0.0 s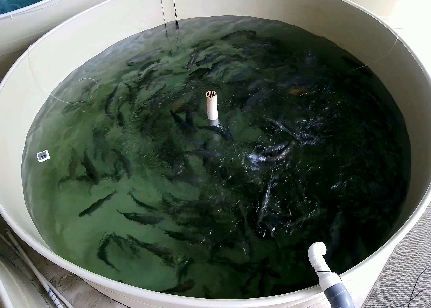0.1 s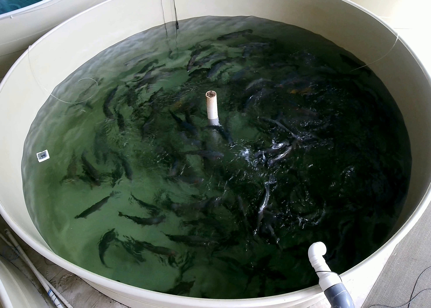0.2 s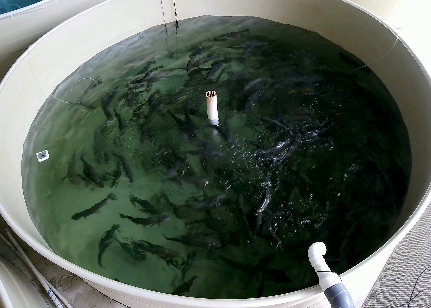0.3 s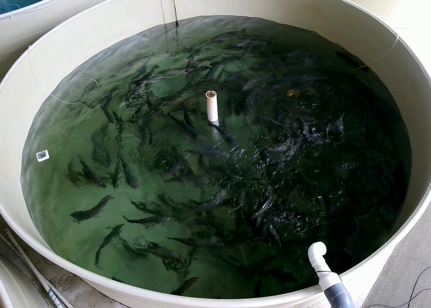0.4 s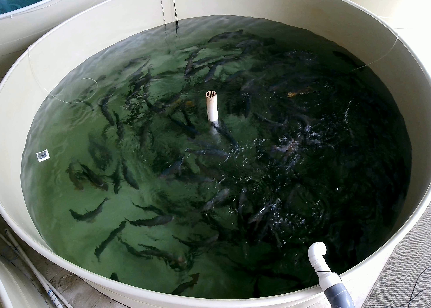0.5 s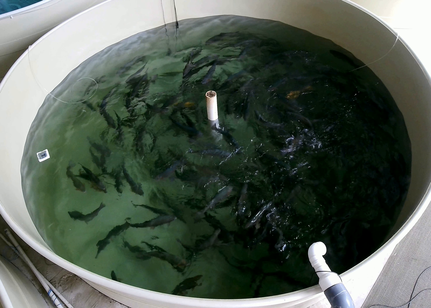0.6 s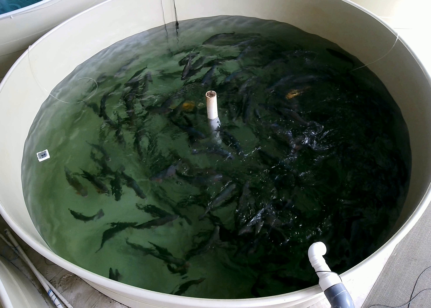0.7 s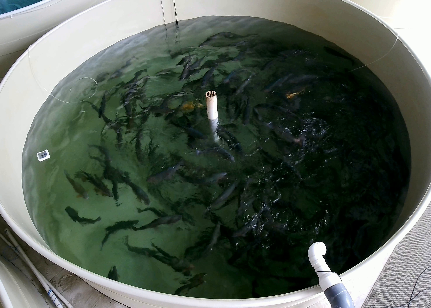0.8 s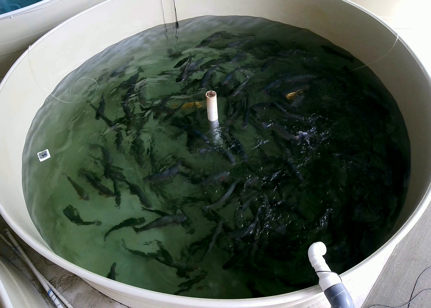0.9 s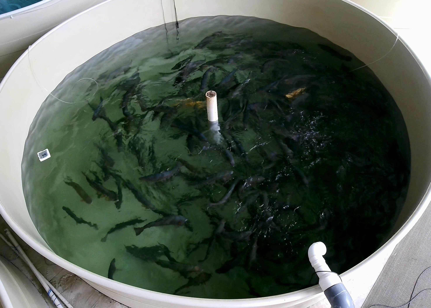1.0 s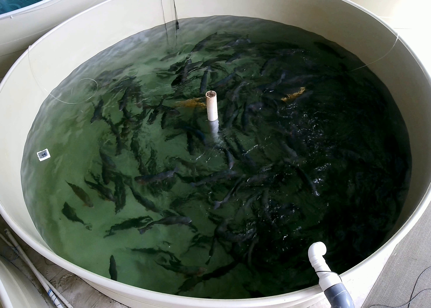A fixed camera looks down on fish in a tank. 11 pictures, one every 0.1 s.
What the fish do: Weak feeding.
